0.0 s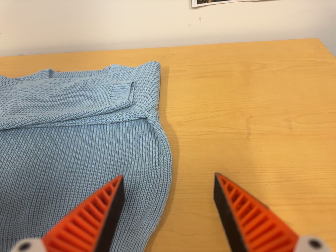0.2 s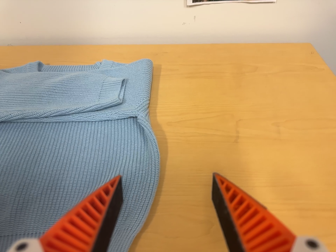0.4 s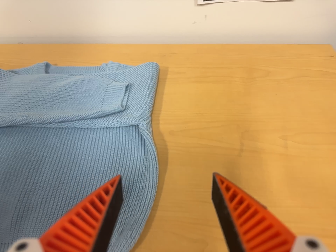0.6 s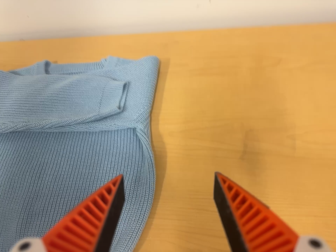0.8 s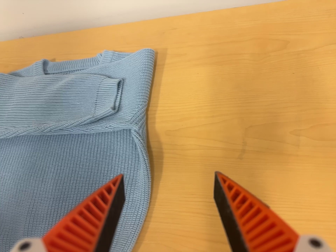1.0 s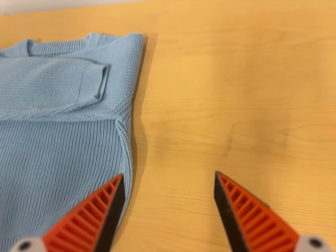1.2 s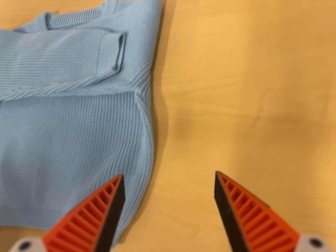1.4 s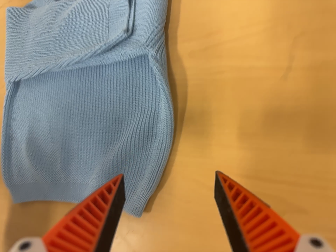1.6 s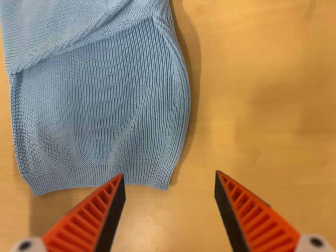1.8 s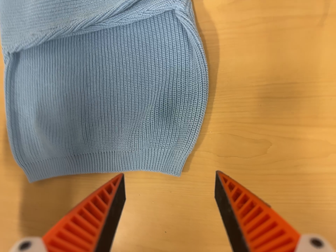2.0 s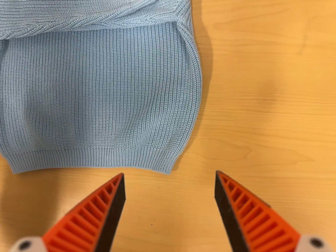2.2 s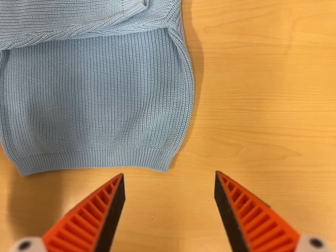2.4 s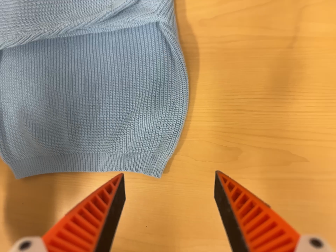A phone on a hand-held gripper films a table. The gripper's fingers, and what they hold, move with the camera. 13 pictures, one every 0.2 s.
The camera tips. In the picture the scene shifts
upward.
0.0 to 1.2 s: The camera pans to its left by about 20 degrees. It travels toward the top of its view, to its right and forward, about 24 cm. Its aim tips toward the bottom of its view by about 30 degrees.
1.2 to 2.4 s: The camera travels to its left, about 7 cm. Its aim tips toward the bottom of its view by about 15 degrees, and the scene shifts upward.
The film runs forward here.
